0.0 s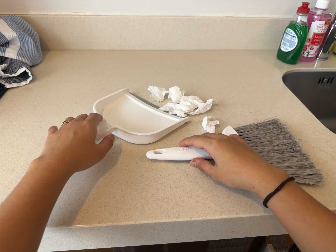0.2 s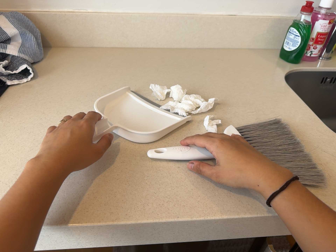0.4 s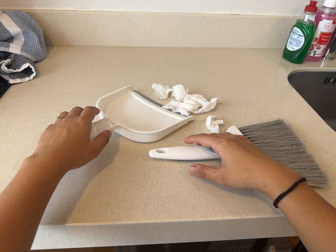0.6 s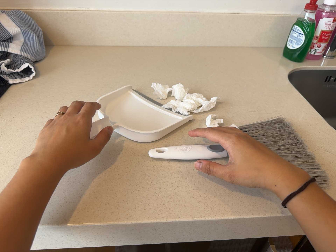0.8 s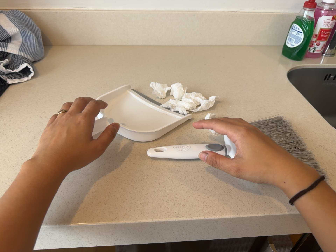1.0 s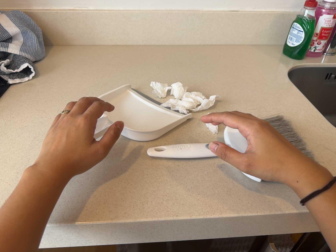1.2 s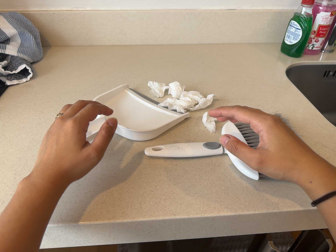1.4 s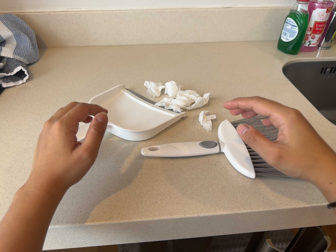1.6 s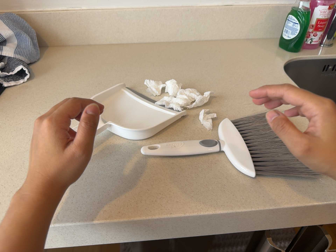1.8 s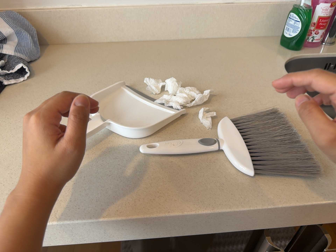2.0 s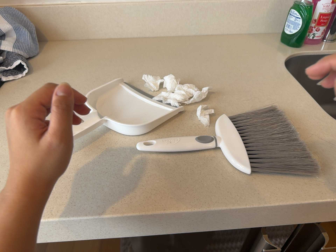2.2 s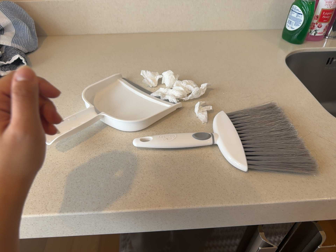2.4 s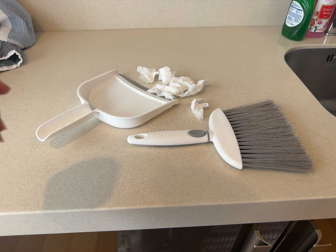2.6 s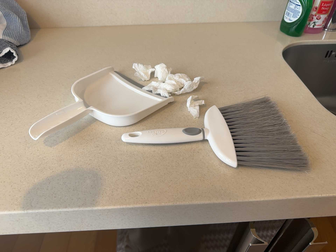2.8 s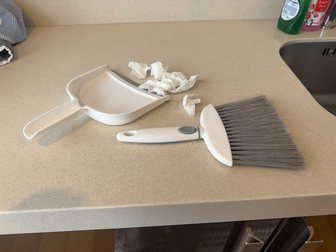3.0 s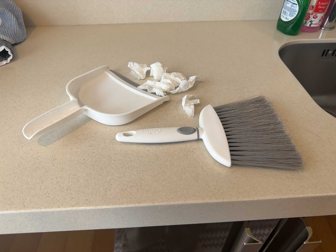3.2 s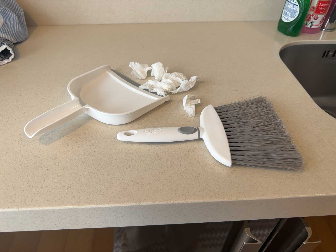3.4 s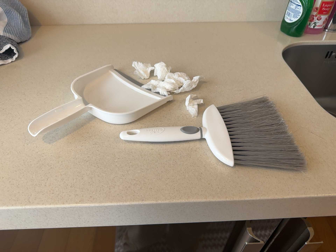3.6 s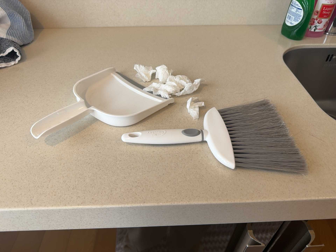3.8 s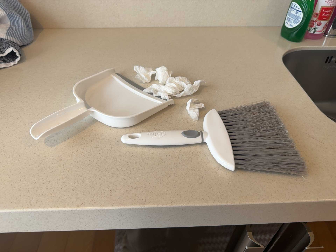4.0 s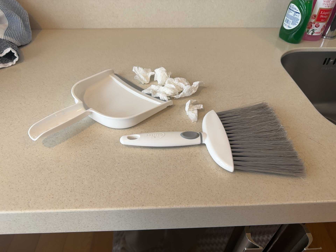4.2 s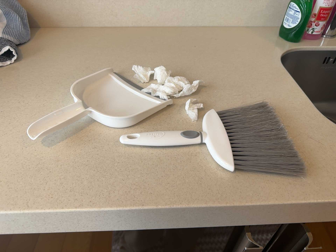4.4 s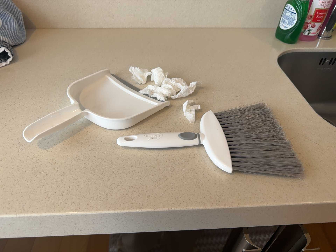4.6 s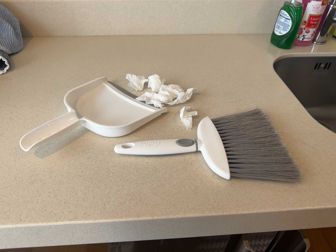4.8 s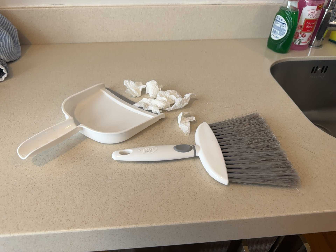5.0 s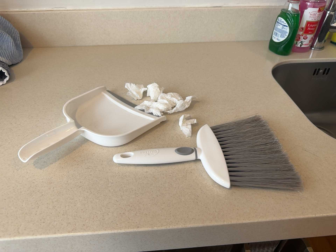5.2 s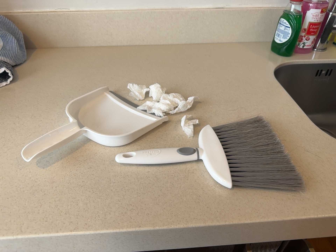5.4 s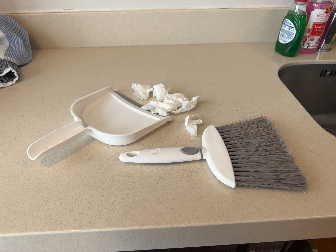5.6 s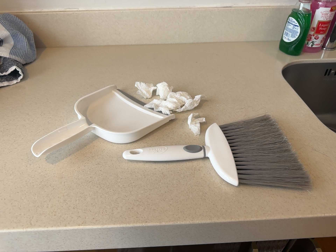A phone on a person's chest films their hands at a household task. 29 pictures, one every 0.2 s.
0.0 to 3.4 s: The camera travels to its right, about 6 cm.
3.4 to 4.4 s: The camera keeps its place and its aim.
4.4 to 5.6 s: The camera shifts only a little, or ends up much as it began.
The film runs backward here.
